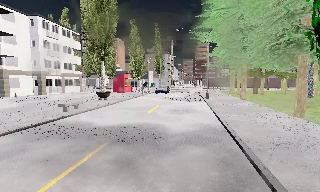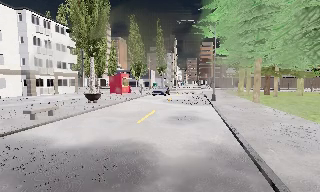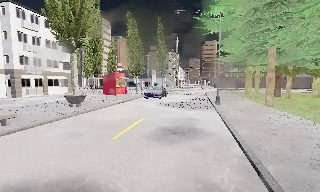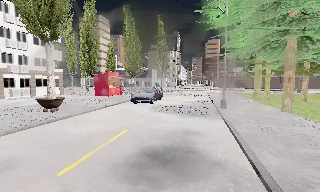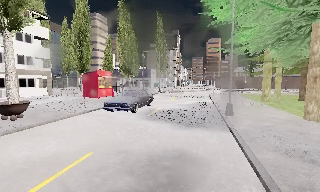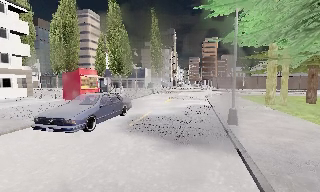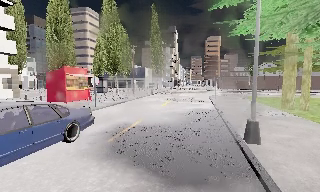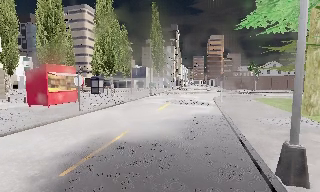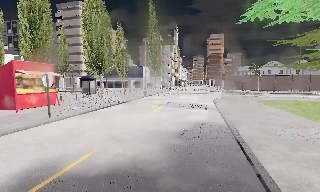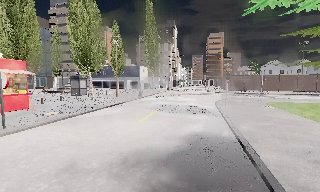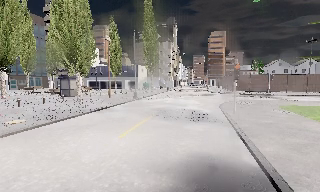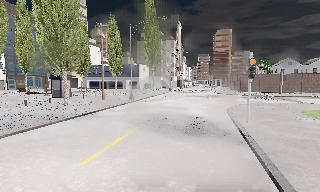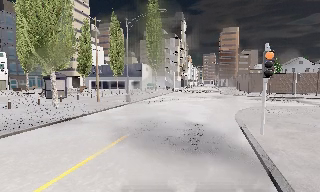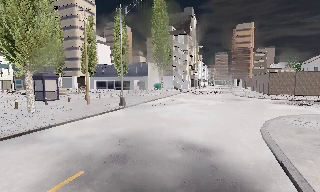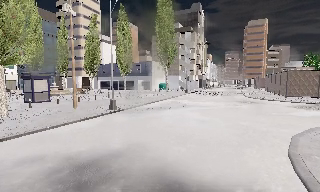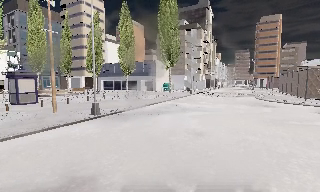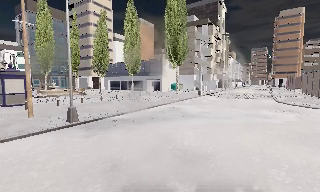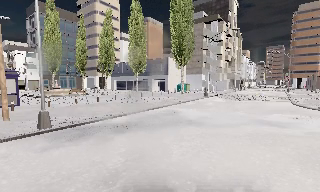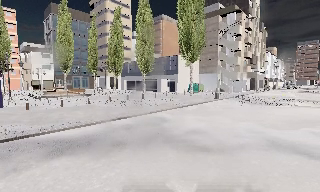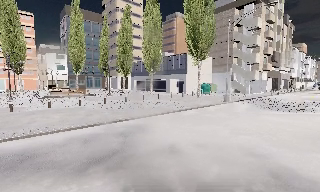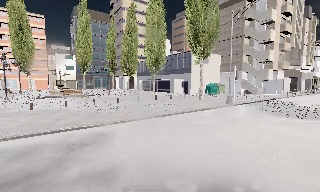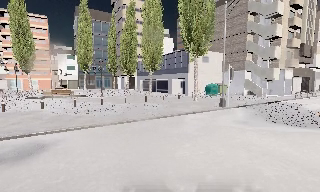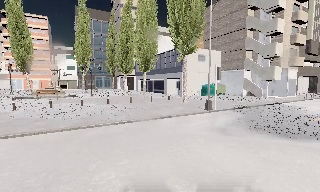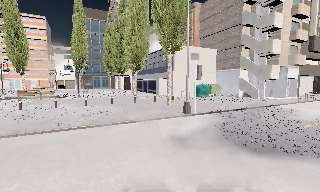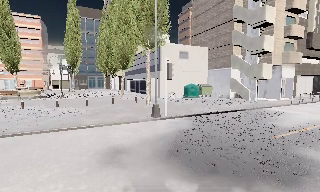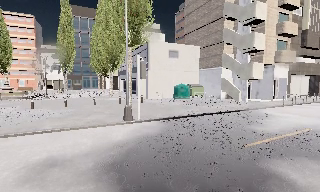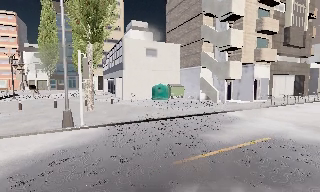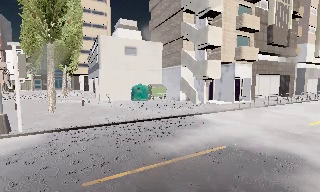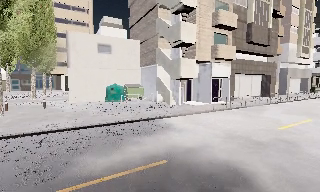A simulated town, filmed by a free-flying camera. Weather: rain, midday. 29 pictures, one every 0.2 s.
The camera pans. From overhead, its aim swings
counterclockwise.
0.0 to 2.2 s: The camera travels forward, about 25 m, so what stands in front looms larger.
2.2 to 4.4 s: The camera pans to its left, which is counterclockwise from overhead, by about 45 degrees. It travels forward and to its right, about 25 m.
4.4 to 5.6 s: The camera travels to its right and forward, about 12 m, so close, fixed things drift to the left.
The film runs forward here.
